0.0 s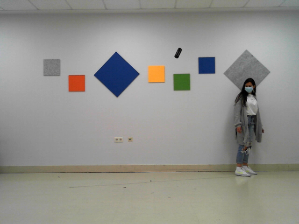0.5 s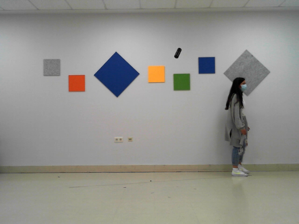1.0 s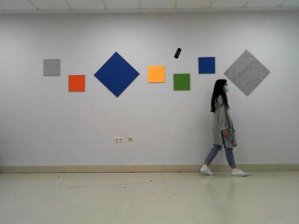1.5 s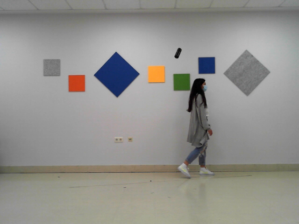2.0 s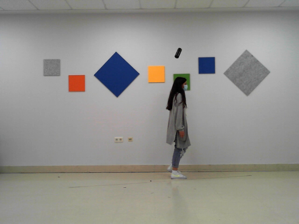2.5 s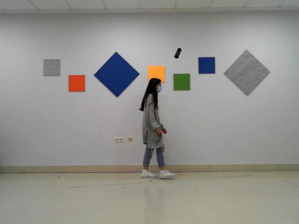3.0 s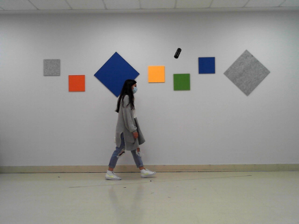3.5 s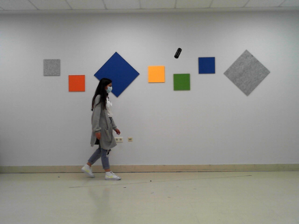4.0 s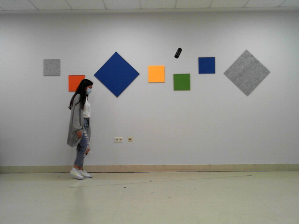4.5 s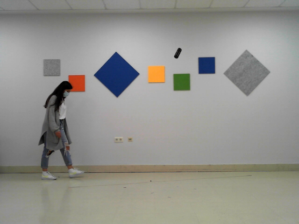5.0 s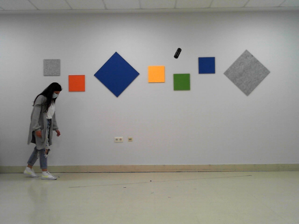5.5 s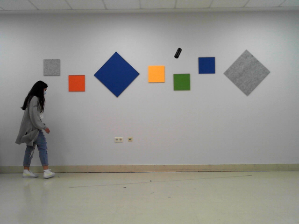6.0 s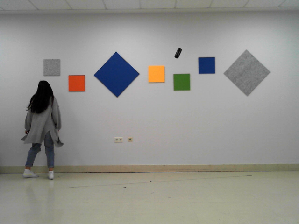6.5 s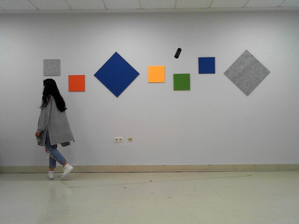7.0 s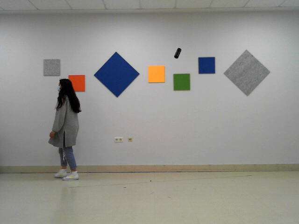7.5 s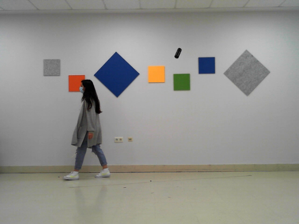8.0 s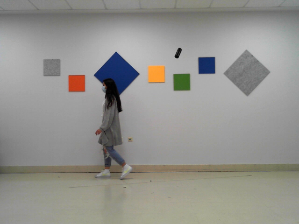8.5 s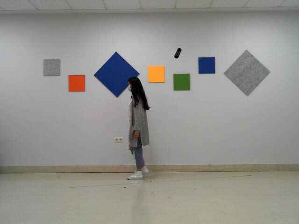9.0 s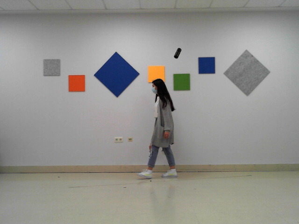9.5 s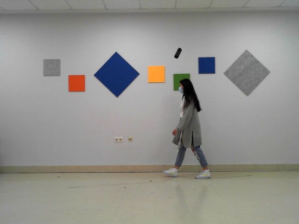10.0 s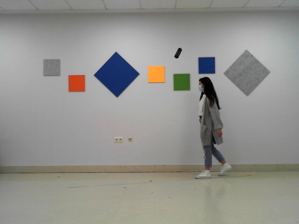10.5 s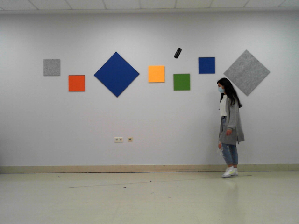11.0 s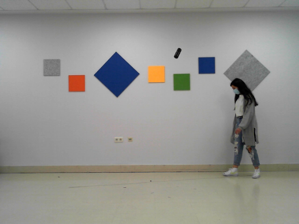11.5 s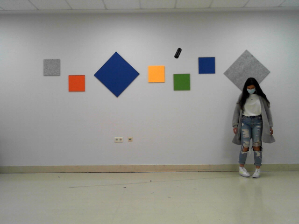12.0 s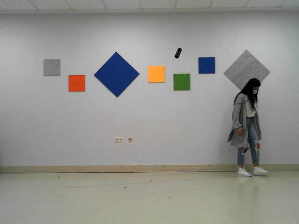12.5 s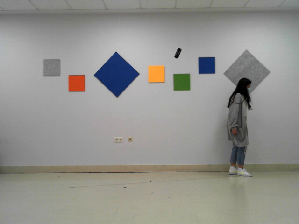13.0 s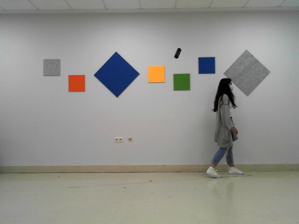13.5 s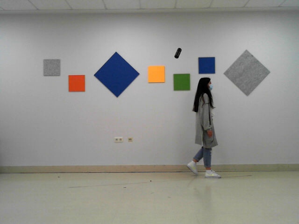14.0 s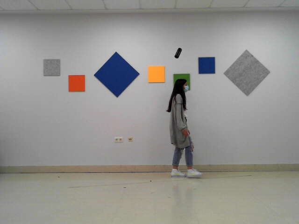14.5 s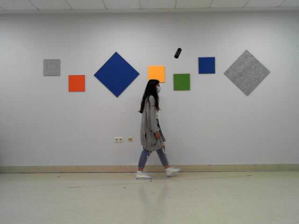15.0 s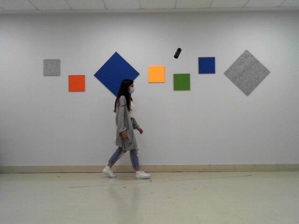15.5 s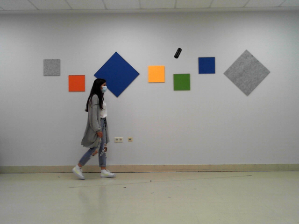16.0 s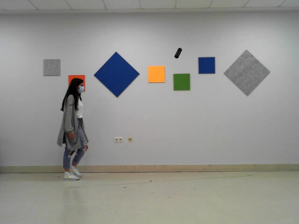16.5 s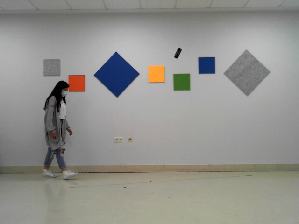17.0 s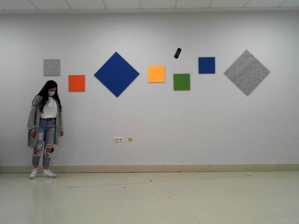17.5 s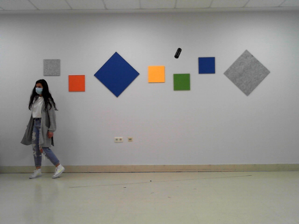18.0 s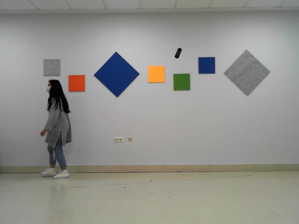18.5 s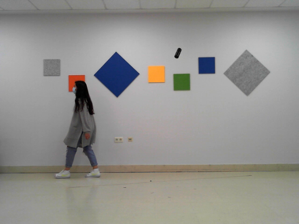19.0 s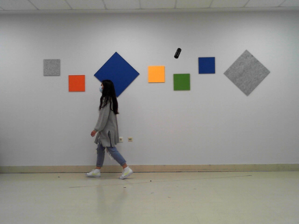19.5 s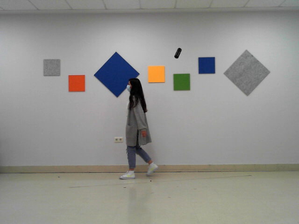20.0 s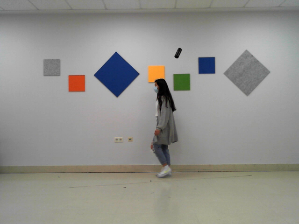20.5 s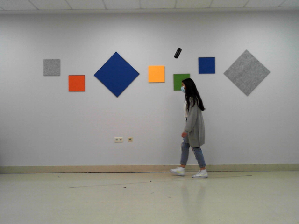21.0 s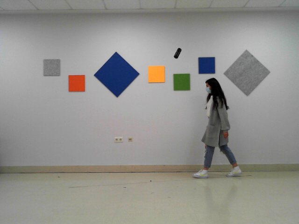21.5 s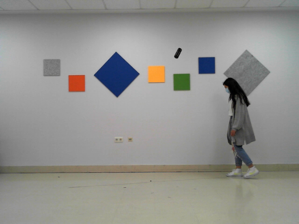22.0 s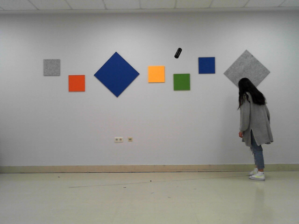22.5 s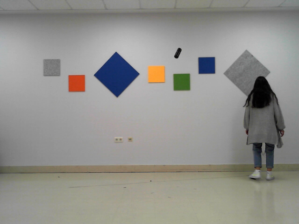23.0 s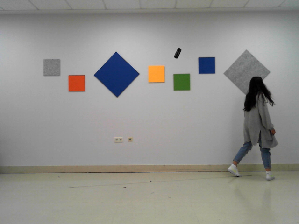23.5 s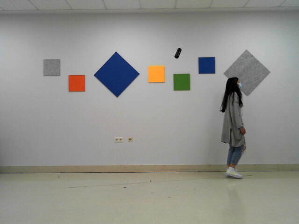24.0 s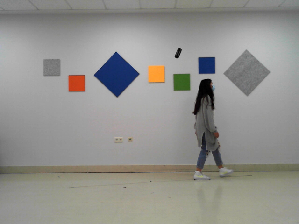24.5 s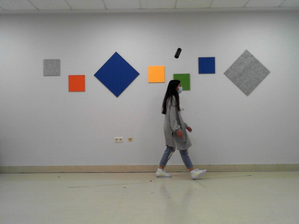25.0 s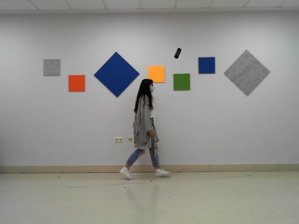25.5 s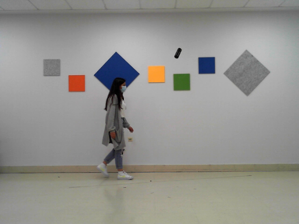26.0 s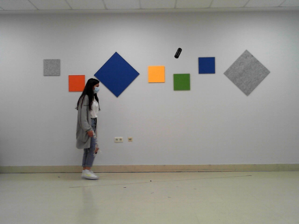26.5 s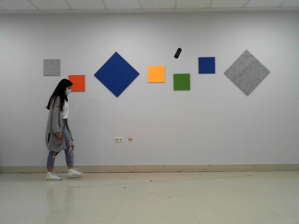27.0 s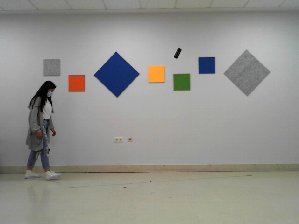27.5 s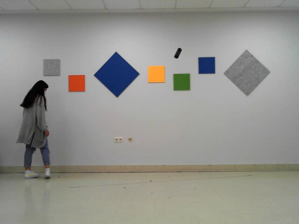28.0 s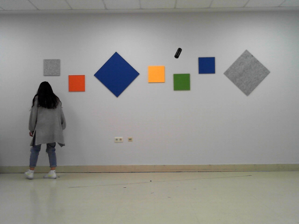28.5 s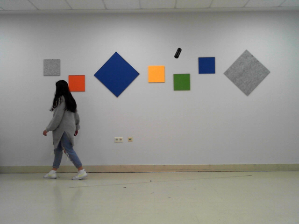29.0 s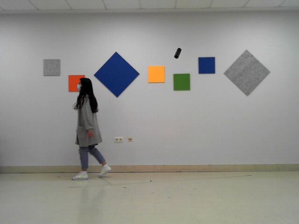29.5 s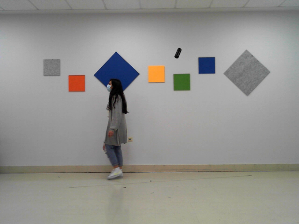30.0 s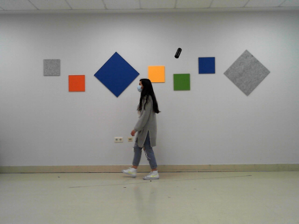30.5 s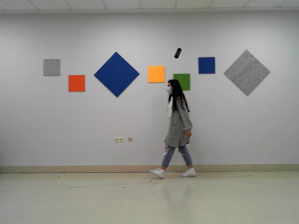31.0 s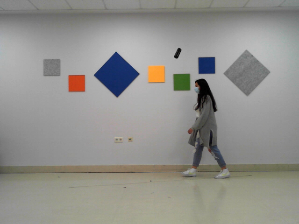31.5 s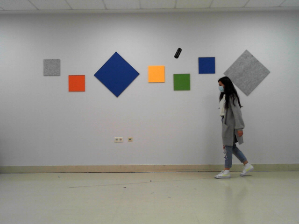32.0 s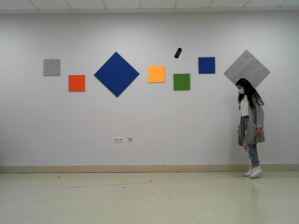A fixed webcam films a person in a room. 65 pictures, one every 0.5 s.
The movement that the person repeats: Walk backward.
